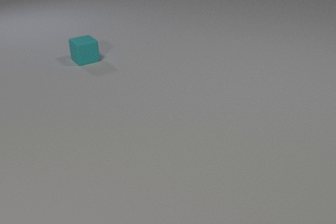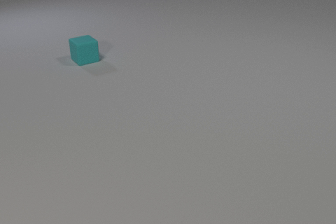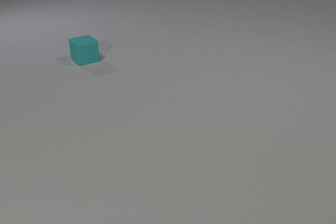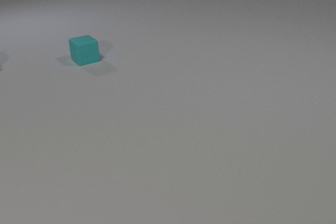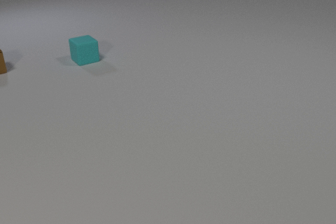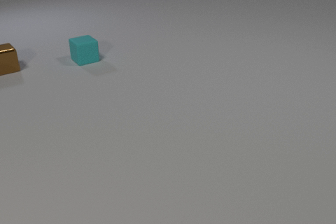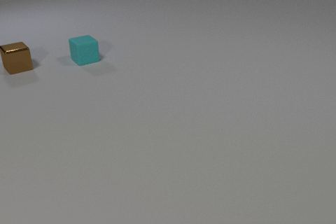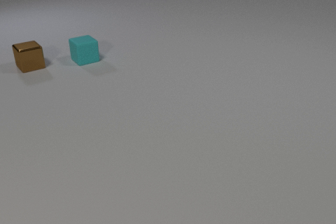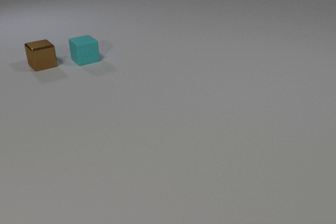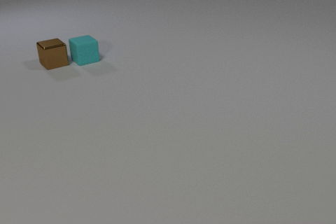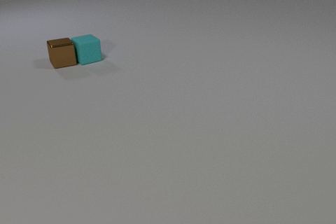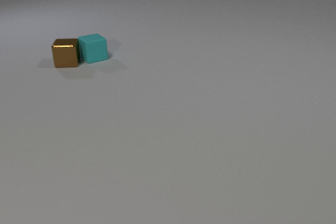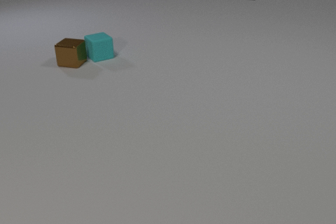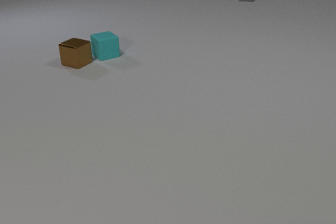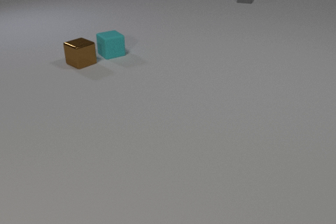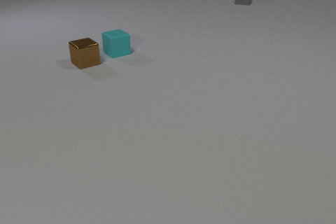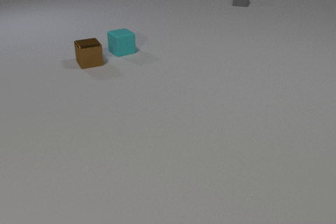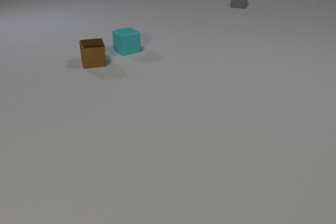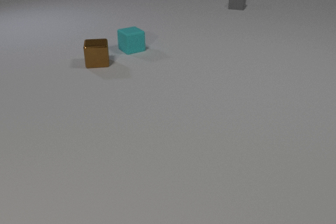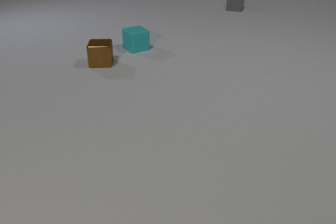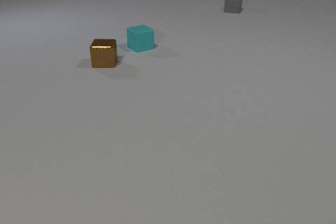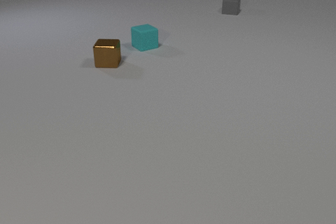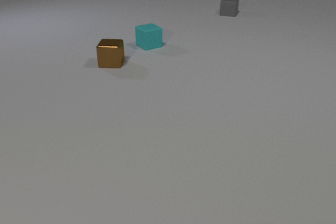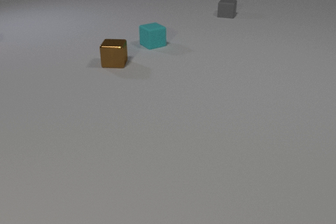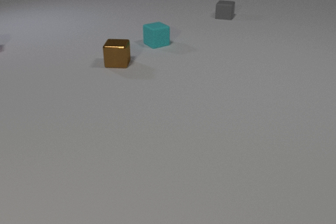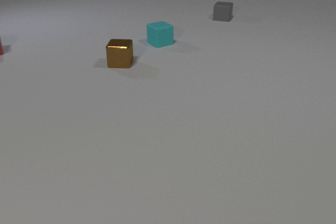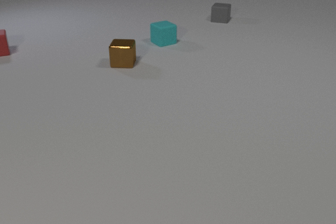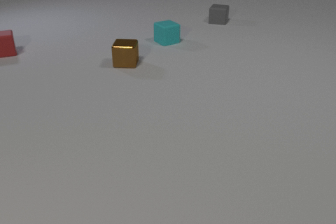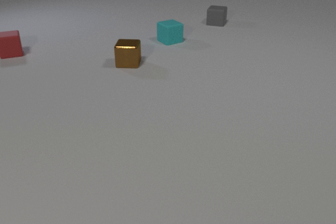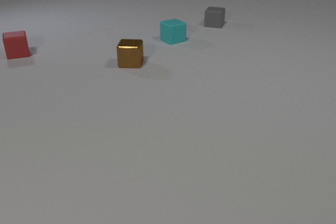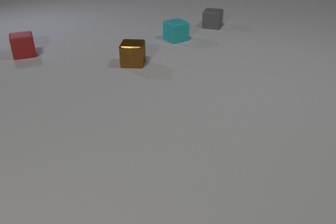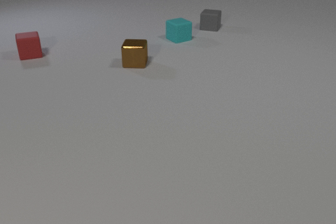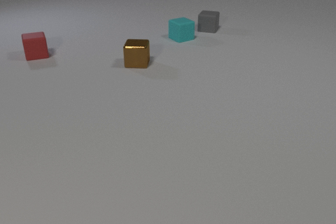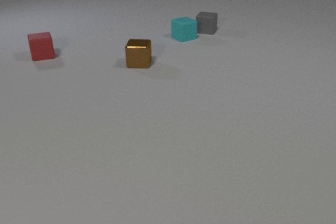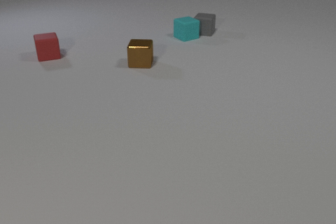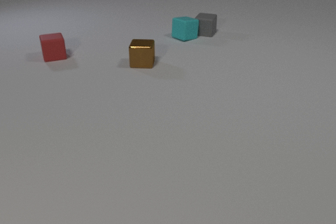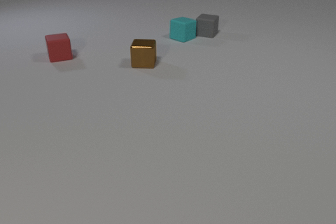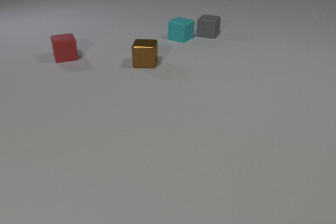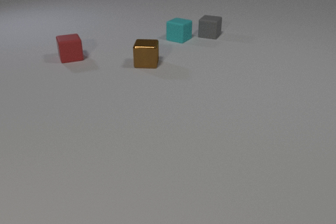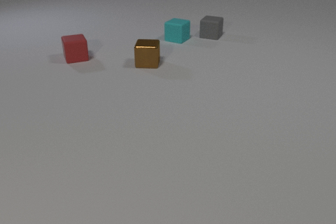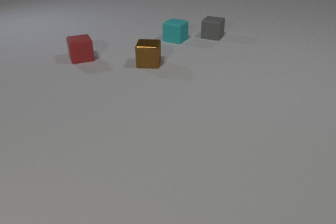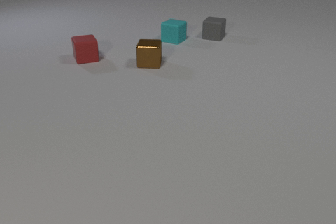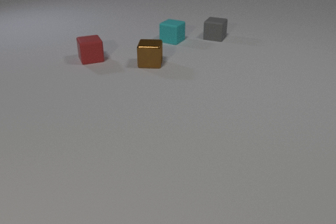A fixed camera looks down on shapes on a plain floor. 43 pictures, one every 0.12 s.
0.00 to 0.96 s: The brown metal cube comes in at the left edge, slides to the right.
0.96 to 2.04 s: The brown metal cube slides to the right, spins clockwise seen from above by about 105 degrees, its near face sliding to the left. The cyan rubber cube slides to the right and away from the camera. The gray rubber cube comes in at the top edge, slides toward the camera. The brown metal cube and the cyan rubber cube collide.
2.04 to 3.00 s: The brown metal cube slides to the right, spins so that its near face slides to the left, clockwise seen from above. The cyan rubber cube slides to the right and away from the camera. The red rubber cube comes in at the left edge. The gray rubber cube slides toward the camera.
3.00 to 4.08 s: The brown metal cube slides to the right. The cyan rubber cube slides to the right and away from the camera. The red rubber cube slides to the right and toward the camera. The gray rubber cube slides toward the camera.
4.08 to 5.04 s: The brown metal cube slides to the right. The cyan rubber cube slides to the left and toward the camera, spins so that its near face slides to the right, counterclockwise seen from above. The red rubber cube slides to the right and toward the camera. The gray rubber cube slides toward the camera and to the right. The cyan rubber cube and the gray rubber cube collide.
What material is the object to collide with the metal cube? rubber.
How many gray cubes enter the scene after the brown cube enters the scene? 1.
How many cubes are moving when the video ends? 4.
